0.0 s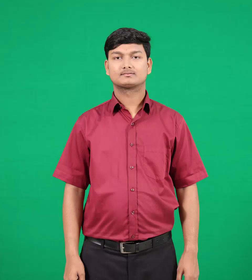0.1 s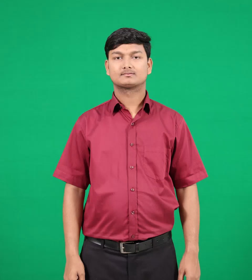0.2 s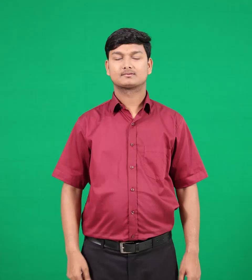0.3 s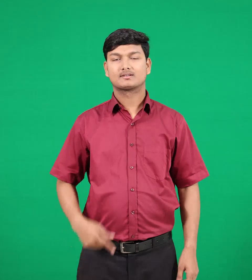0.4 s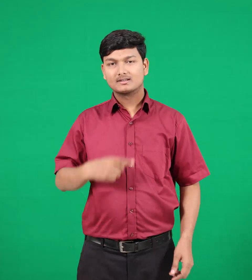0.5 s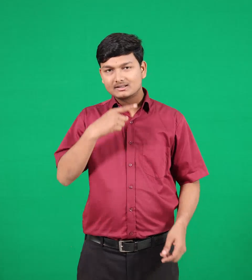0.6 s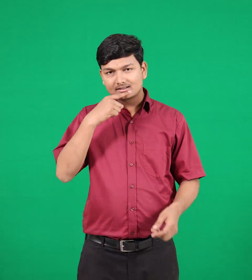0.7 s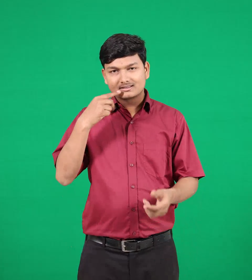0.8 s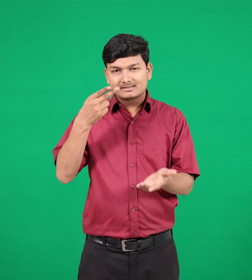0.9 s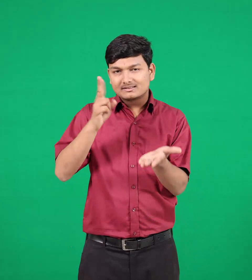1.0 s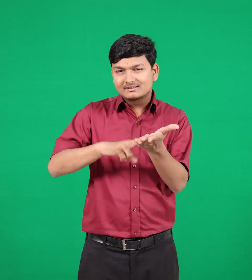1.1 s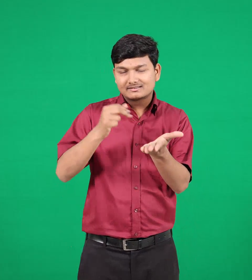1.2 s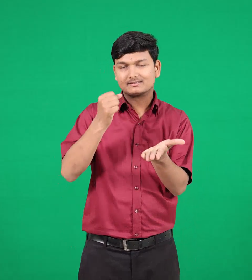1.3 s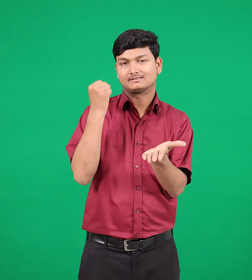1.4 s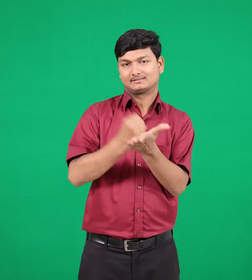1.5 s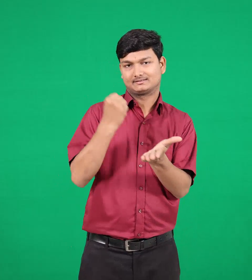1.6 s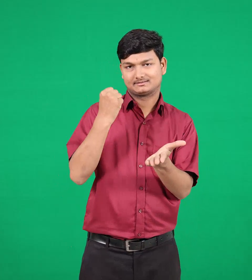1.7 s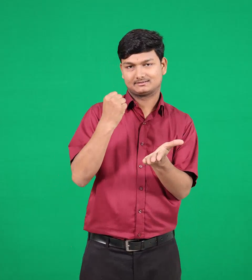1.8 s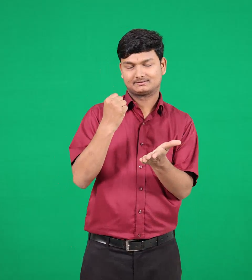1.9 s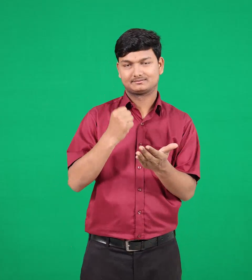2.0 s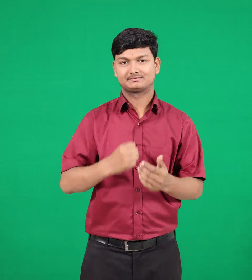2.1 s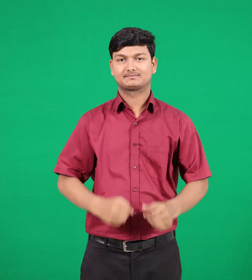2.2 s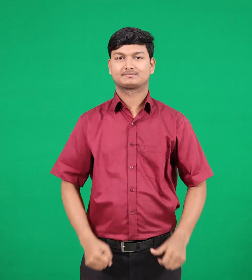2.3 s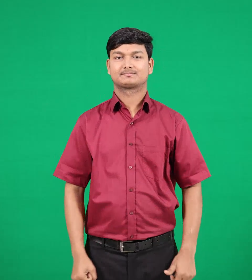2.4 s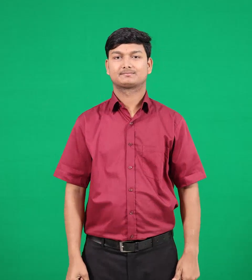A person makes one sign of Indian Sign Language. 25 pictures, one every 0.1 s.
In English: stamp
